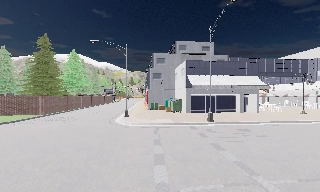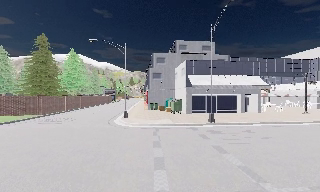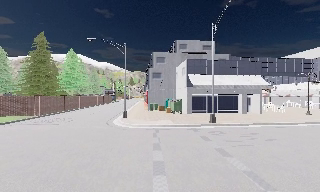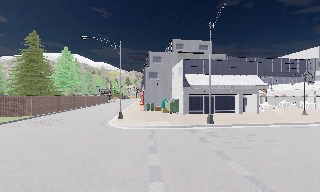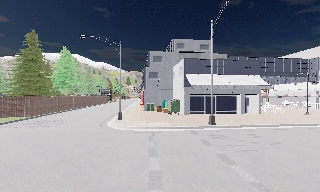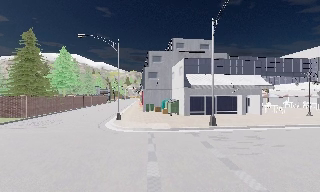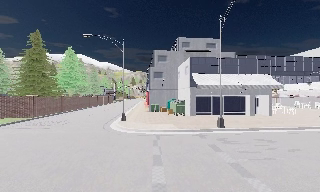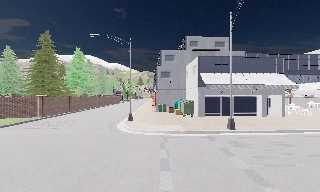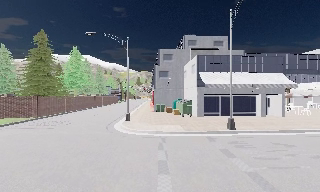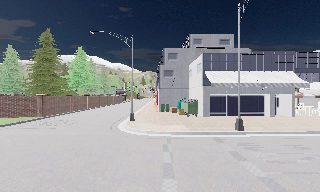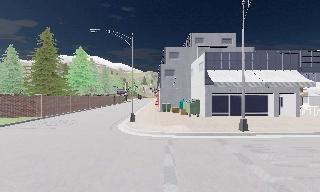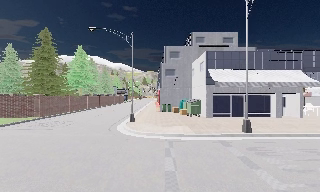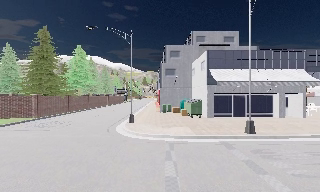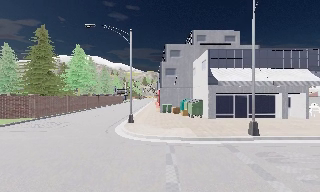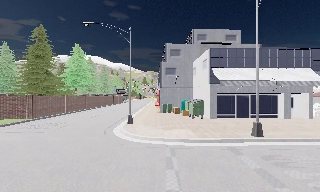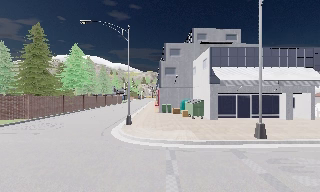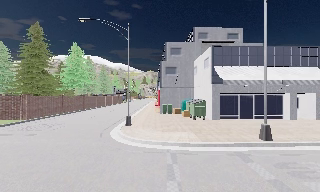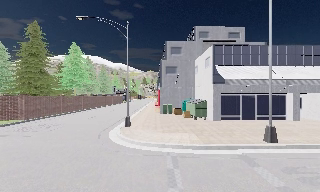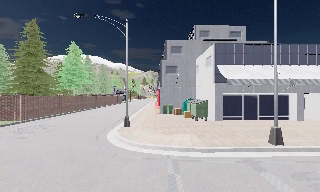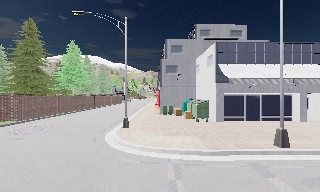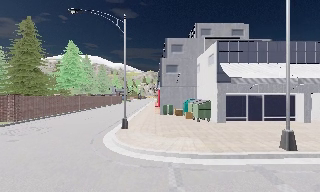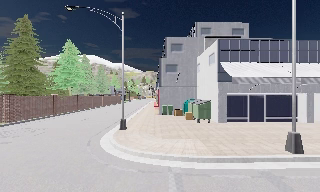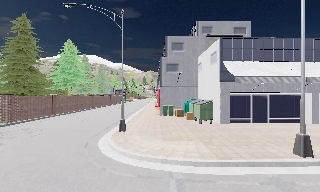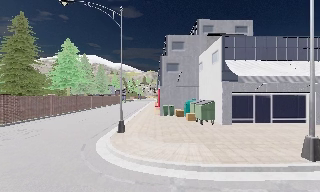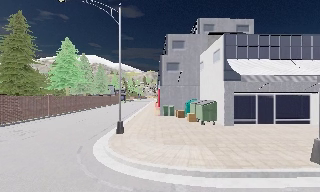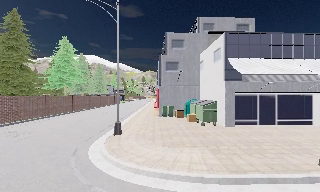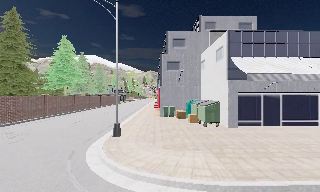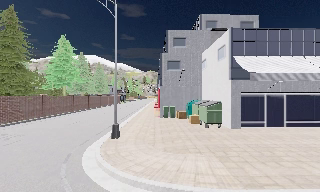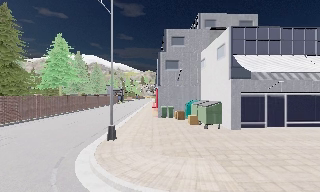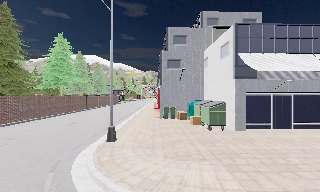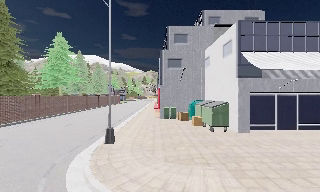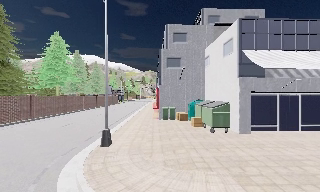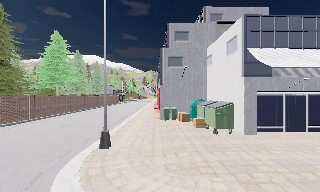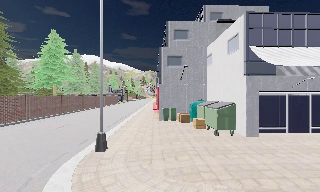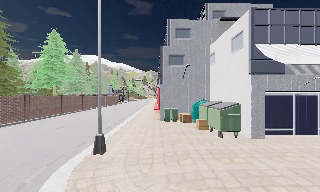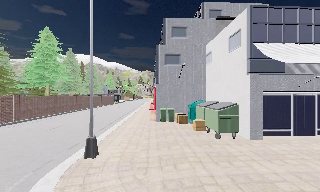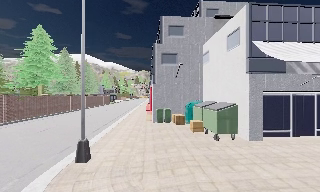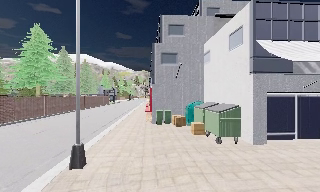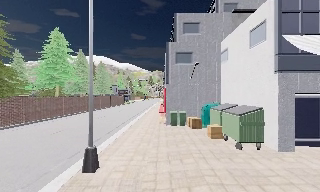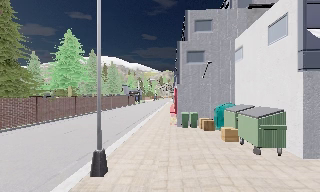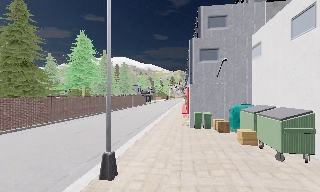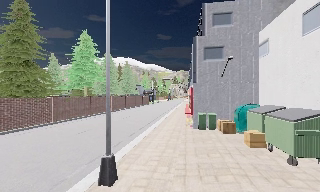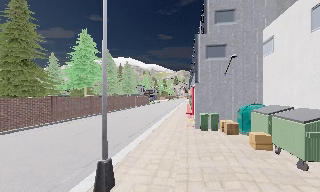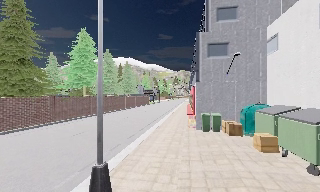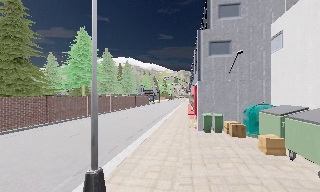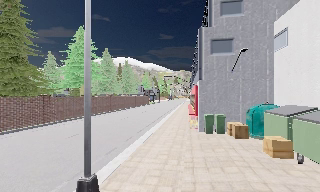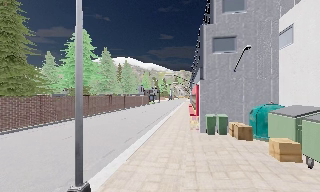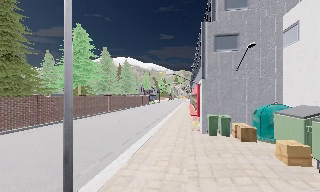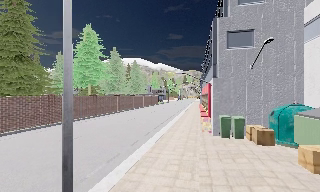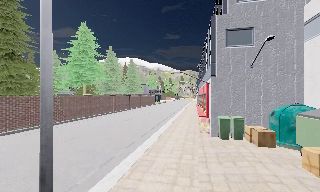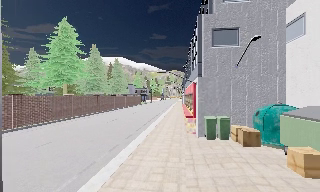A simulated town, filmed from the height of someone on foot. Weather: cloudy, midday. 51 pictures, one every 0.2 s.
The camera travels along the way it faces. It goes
forward.
0.0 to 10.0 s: The camera swings to its left by about 15 degrees, and the scene slides to the right. It travels forward, about 16 m, so what stands in front looms larger.
The film runs forward here.
